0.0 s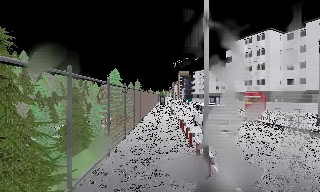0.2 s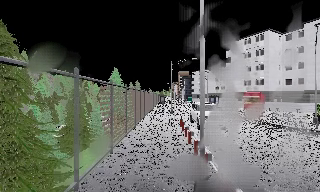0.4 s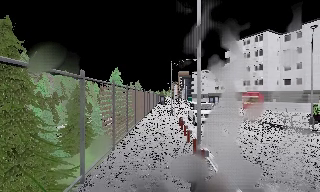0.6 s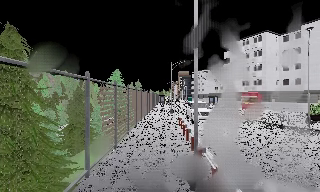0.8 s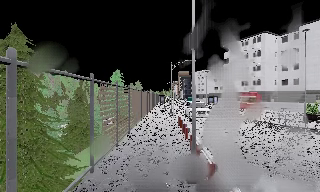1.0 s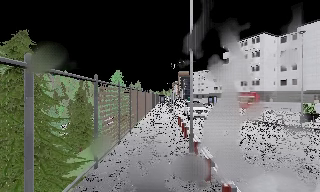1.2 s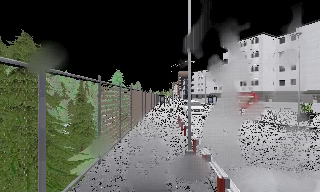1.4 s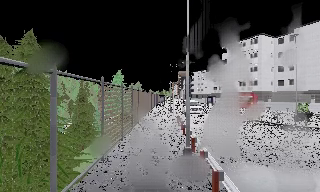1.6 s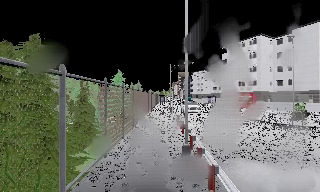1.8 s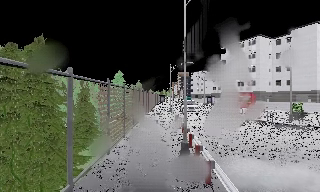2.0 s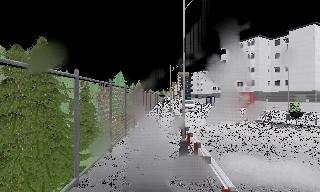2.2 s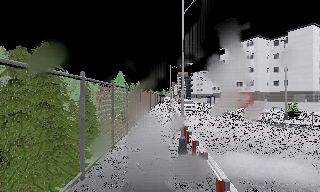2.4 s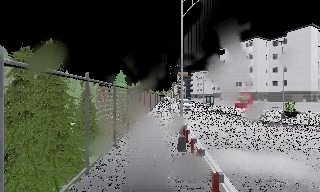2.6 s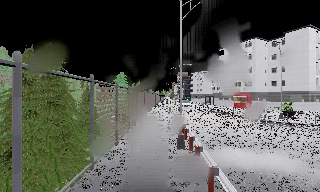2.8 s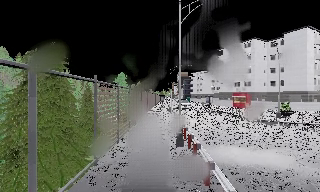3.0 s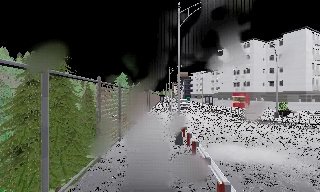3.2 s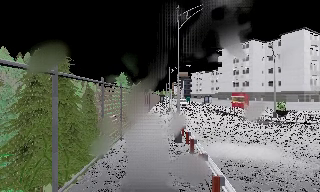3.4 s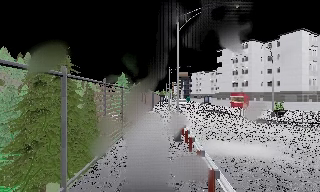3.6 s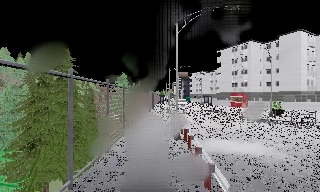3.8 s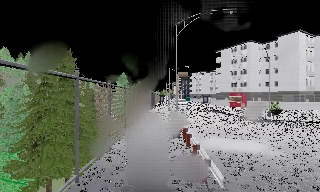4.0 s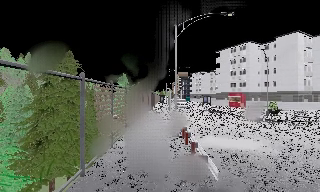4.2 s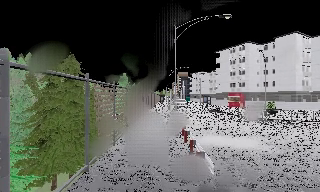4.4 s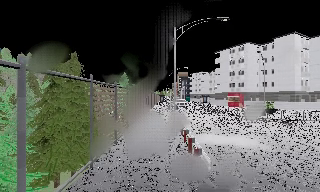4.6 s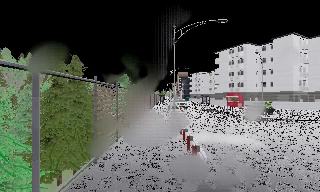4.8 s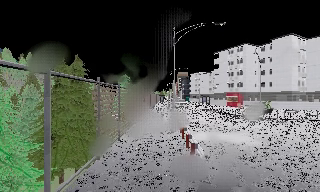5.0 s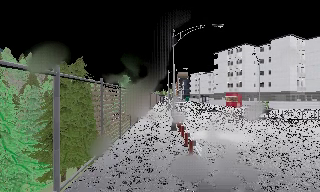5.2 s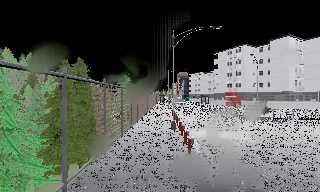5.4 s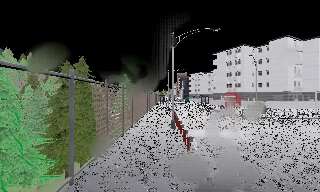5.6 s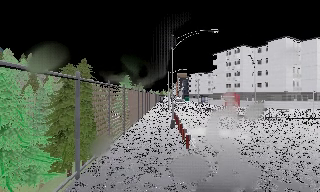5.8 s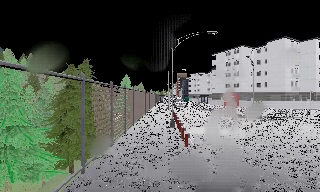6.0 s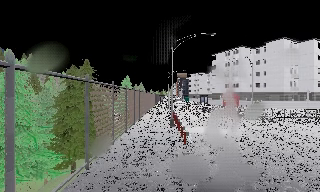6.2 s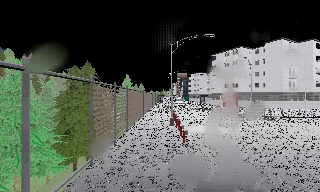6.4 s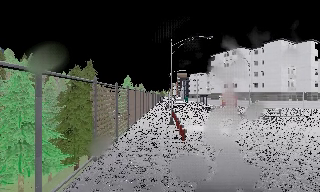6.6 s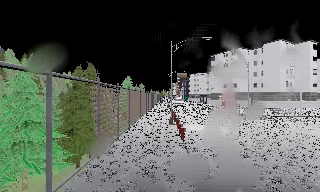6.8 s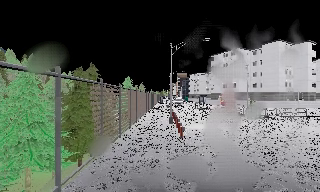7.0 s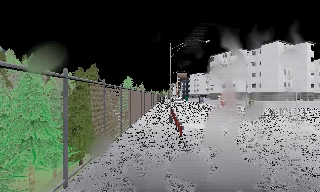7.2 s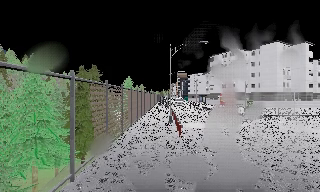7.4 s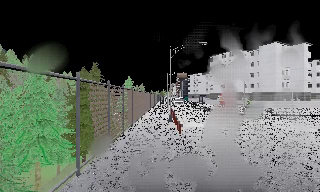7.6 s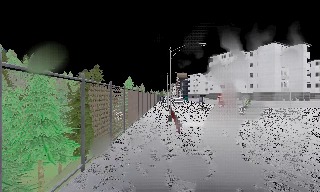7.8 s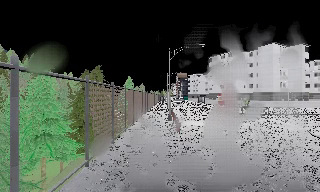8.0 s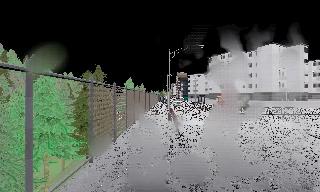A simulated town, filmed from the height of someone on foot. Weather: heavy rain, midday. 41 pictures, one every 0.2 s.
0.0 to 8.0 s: The camera travels backward, about 13 m, so what stands in front gets smaller.
The film runs backward here.
